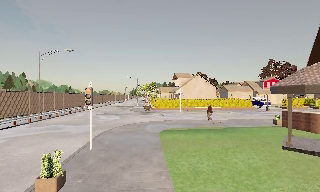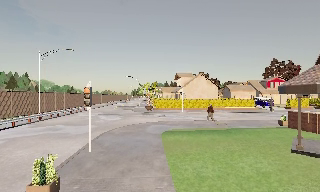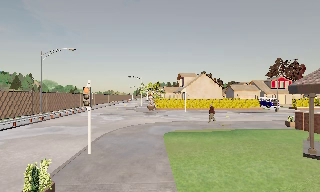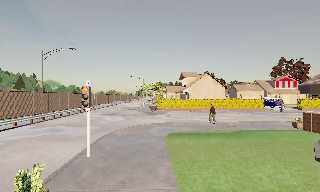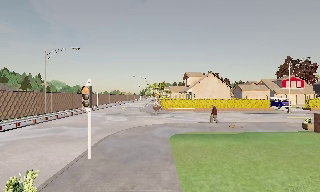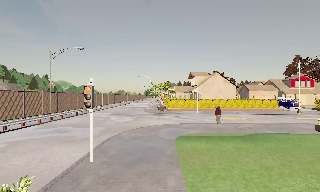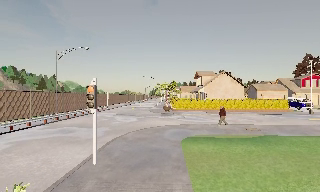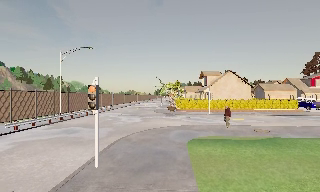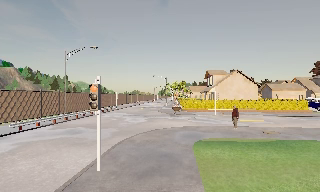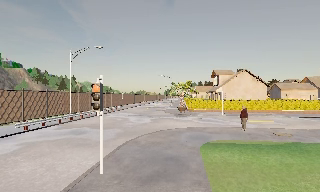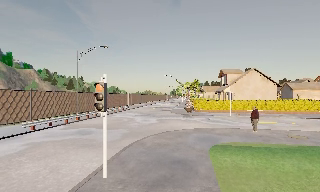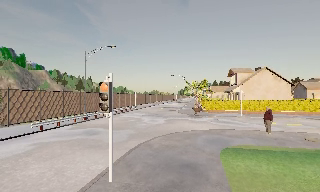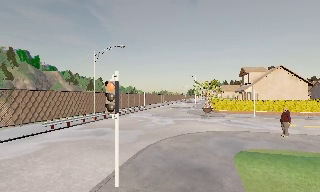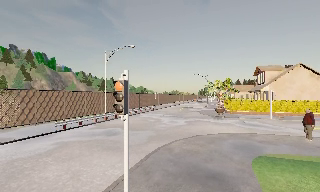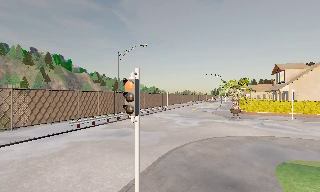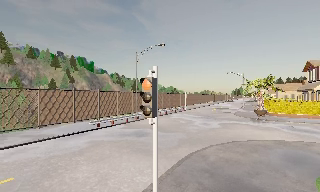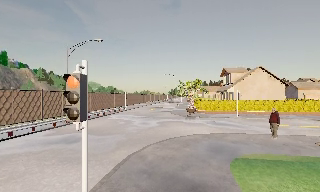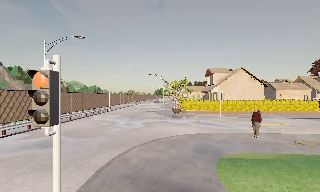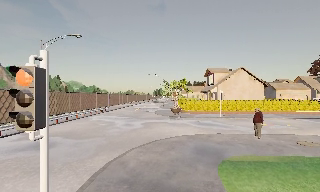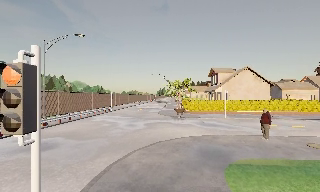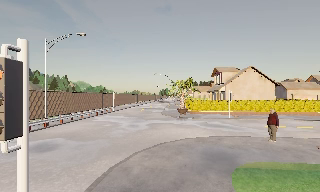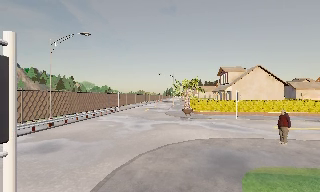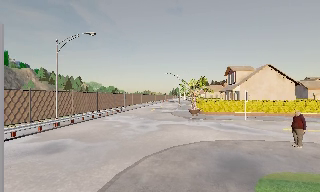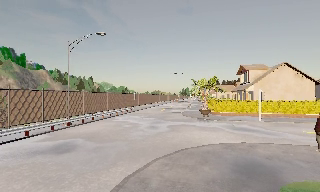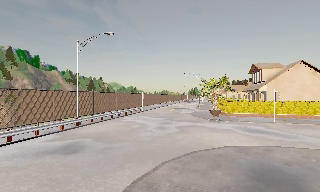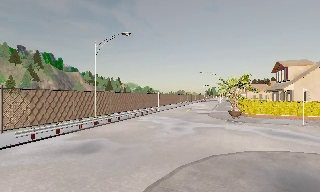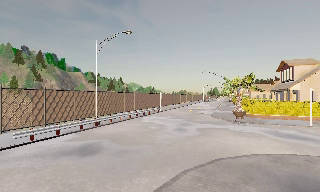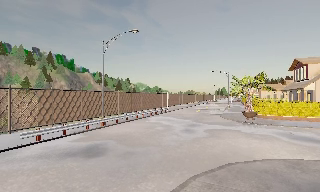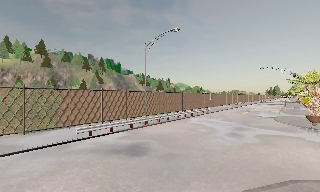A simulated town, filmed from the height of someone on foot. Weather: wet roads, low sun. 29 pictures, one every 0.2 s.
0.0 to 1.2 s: The camera travels forward, about 2 m, so what stands in front looms larger.
1.2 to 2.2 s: The camera swings to its left by about 10 degrees, and the scene slides to the right. It travels forward, about 1.5 m, so what stands in front looms larger.
2.2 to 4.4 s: The camera travels forward, about 3 m, so what stands in front looms larger.
4.4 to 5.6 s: The camera pans to its left, which is counterclockwise from overhead, by about 30 degrees. It travels forward, about 2 m, so what stands in front looms larger.
The film runs forward here.
